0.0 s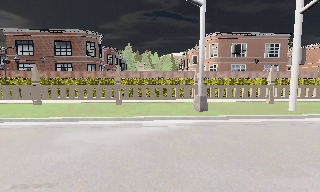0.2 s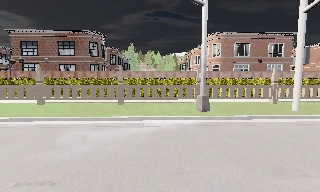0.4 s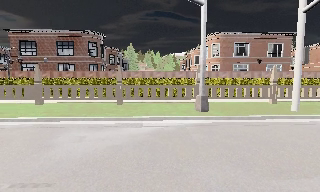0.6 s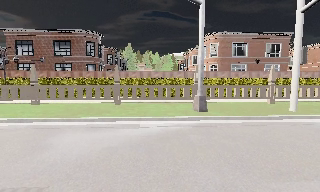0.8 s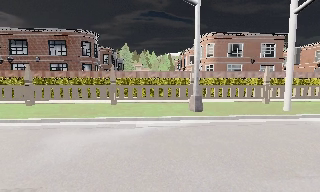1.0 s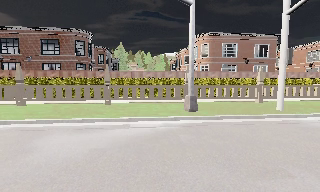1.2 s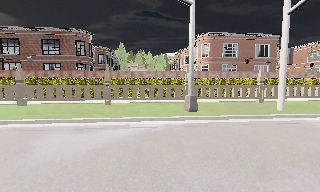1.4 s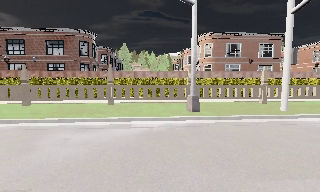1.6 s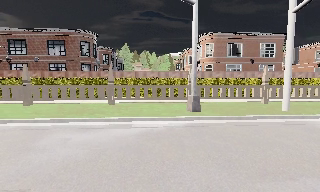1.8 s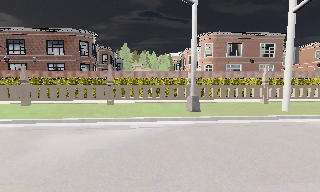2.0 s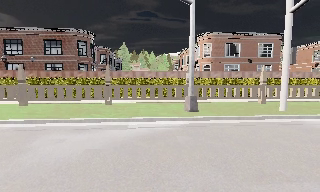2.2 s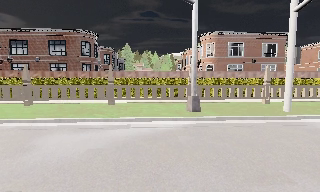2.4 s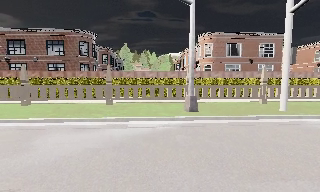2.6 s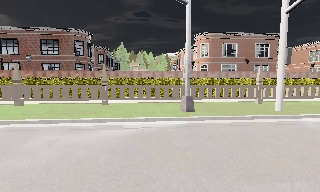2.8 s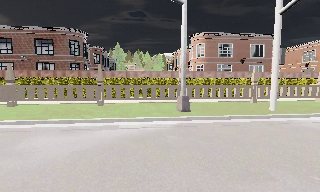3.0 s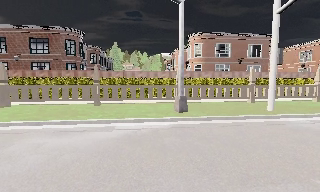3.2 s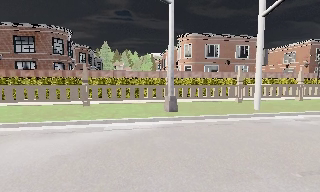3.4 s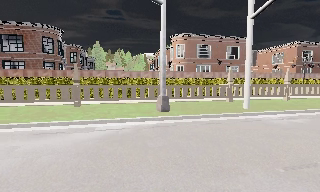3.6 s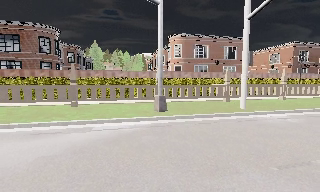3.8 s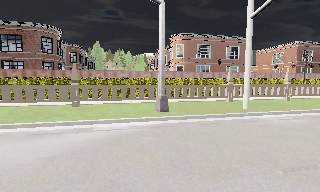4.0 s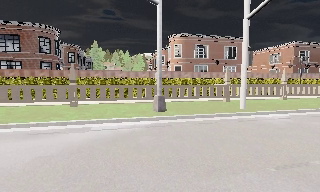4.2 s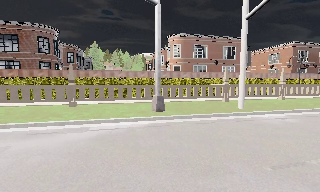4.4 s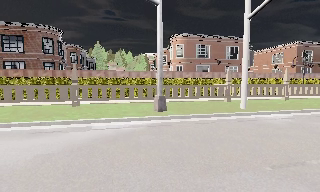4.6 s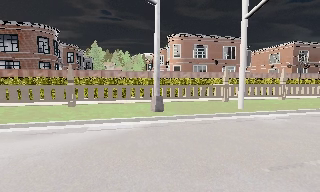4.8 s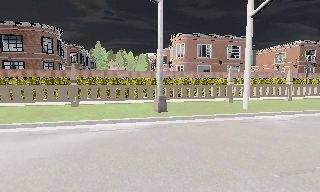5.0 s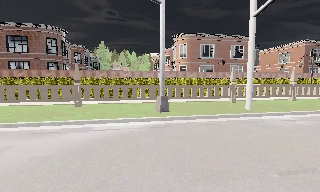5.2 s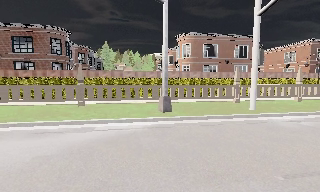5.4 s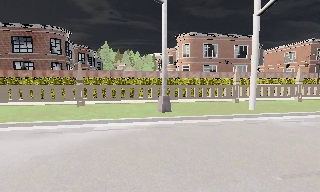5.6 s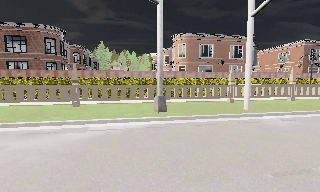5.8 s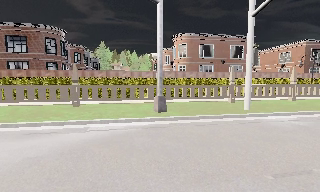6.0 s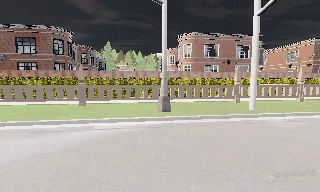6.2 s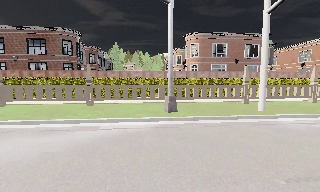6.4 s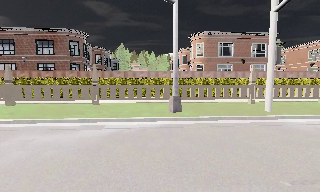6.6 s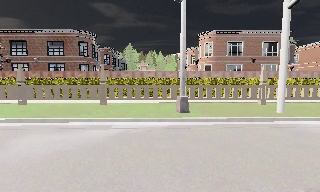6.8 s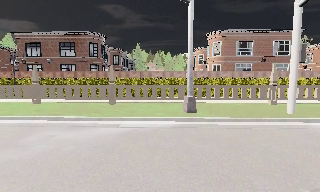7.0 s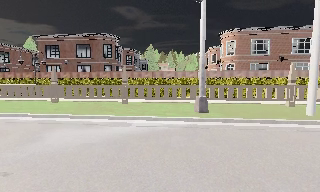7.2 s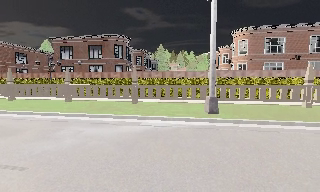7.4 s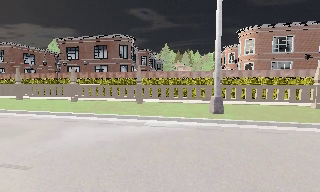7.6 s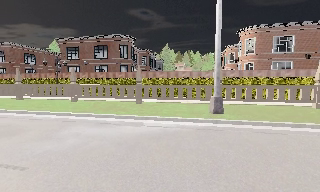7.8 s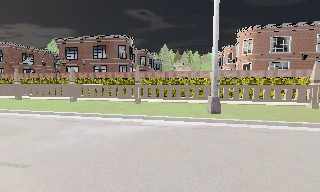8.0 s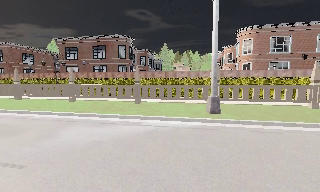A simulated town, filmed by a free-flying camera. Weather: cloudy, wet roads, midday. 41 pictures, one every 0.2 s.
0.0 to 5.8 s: The camera travels to its right, about 1.5 m, so close, fixed things drift to the left.
5.8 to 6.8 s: The scene slides to the right, as the camera pans about 10 degrees to its left.
6.8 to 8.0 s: The camera shifts only a little, or ends up much as it began.
The film runs backward here.
